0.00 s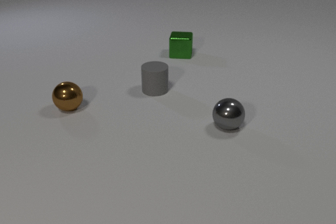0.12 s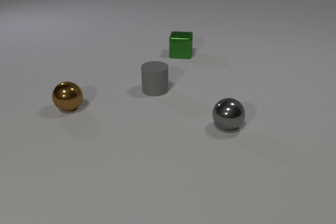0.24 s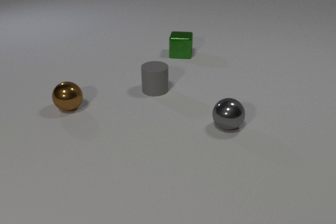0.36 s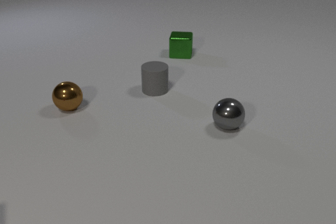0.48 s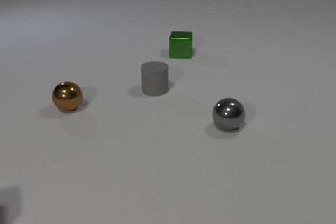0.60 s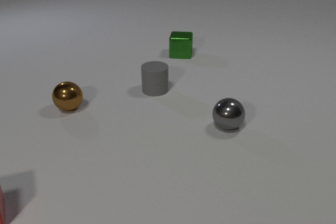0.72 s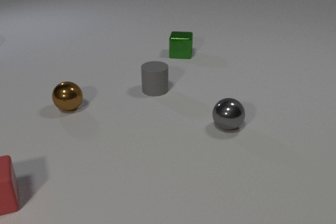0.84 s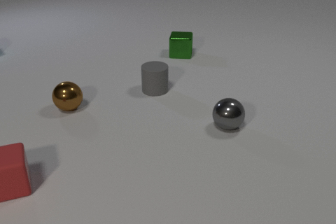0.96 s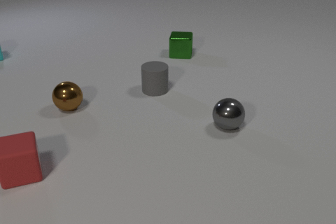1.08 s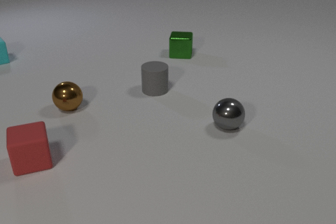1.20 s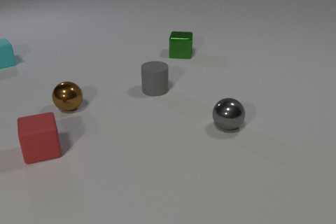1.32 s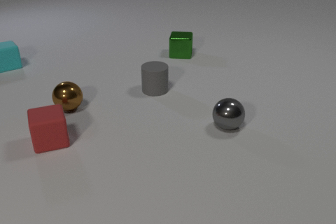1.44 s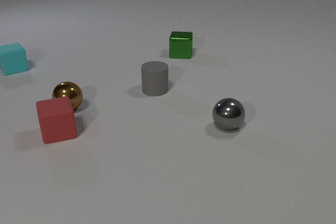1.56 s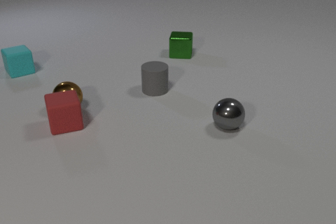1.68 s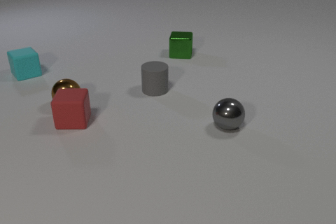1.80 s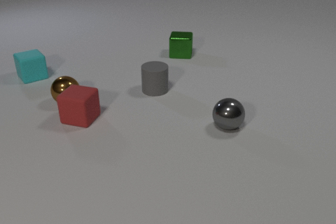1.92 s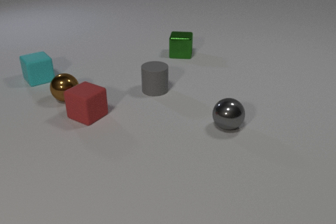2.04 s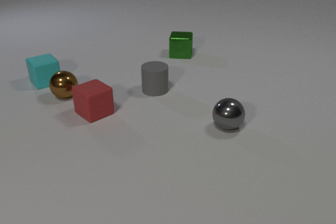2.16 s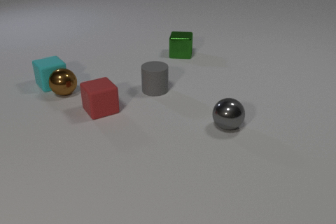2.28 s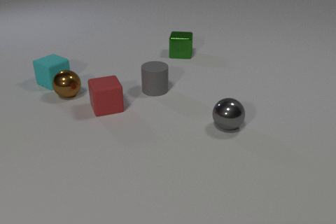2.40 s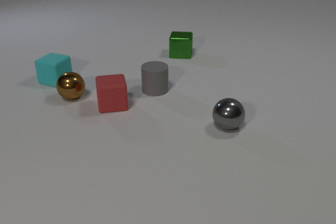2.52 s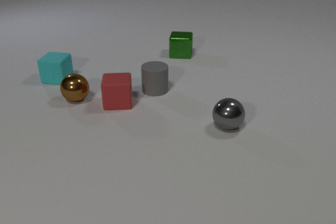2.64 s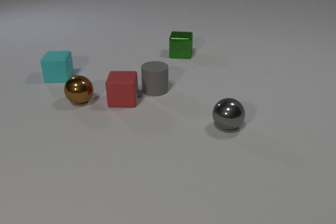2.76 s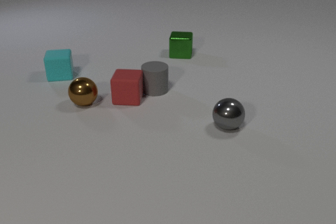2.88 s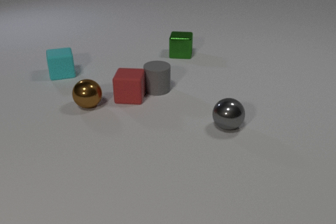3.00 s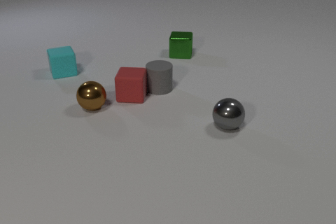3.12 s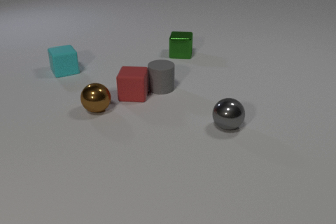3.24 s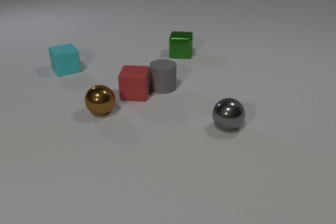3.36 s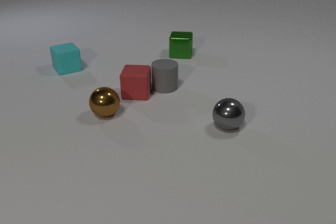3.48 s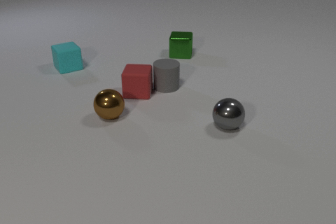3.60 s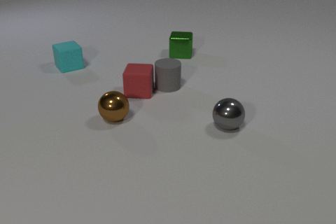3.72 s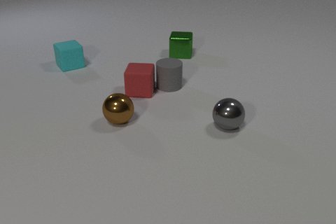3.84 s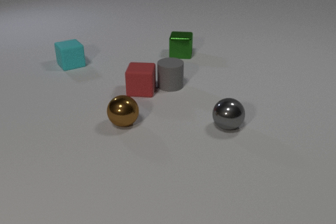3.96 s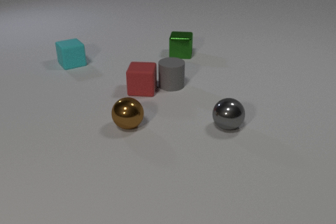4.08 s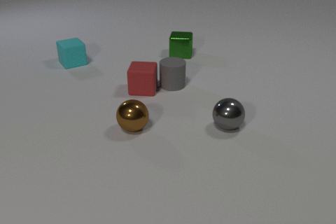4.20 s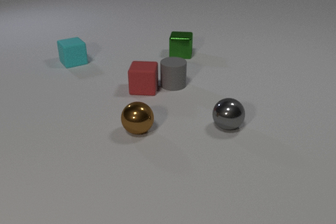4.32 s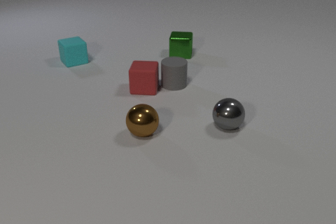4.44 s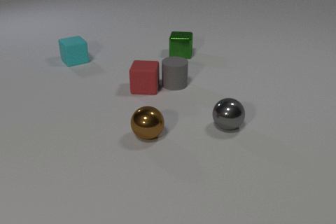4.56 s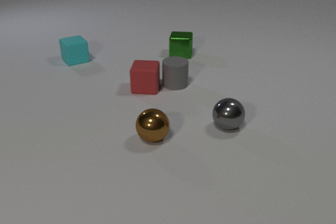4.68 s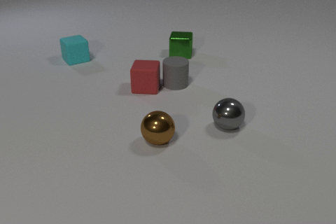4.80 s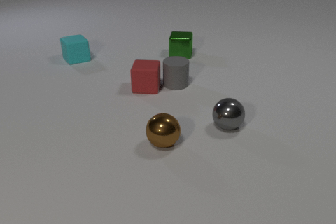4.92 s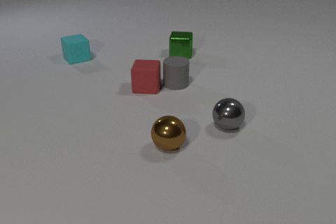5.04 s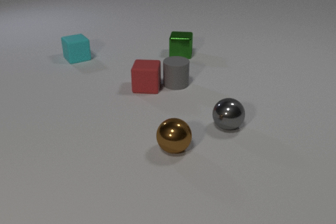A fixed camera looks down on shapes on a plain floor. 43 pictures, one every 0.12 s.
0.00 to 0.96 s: The red rubber cube comes in at the left edge, slides away from the camera and to the right. The cyan rubber cube comes in at the left edge.
0.96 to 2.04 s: The red rubber cube slides away from the camera and to the right, spins clockwise seen from above by about 60 degrees, its near face sliding to the left. The brown metal sphere rolls away from the camera. The cyan rubber cube slides toward the camera and to the right. The red rubber cube and the brown metal sphere collide.
2.04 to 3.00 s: The red rubber cube slides to the right and away from the camera, spins so that its near face slides to the left, clockwise seen from above. The brown metal sphere rolls toward the camera and to the right. The cyan rubber cube slides away from the camera and to the right, spins counterclockwise seen from above by about 75 degrees, its near face sliding to the right. The brown metal sphere and the cyan rubber cube collide. The red rubber cube and the gray rubber cylinder collide.
3.00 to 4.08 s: The red rubber cube slides away from the camera and to the right. The brown metal sphere rolls toward the camera and to the right. The gray rubber cylinder slides to the right and away from the camera. The cyan rubber cube slides away from the camera and to the right.
4.08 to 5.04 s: The brown metal sphere rolls to the right and toward the camera. The cyan rubber cube slides away from the camera.
What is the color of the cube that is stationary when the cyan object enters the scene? green.
What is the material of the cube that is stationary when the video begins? metal.
How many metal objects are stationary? 2.
